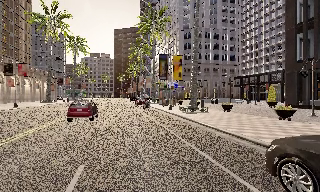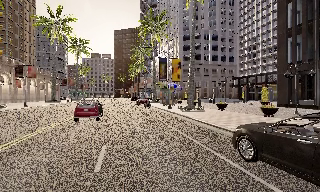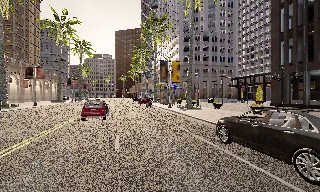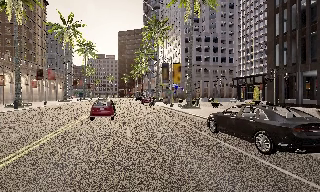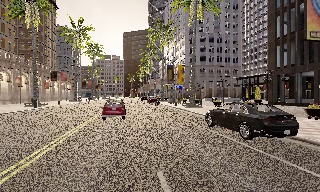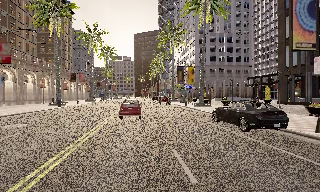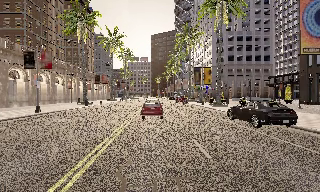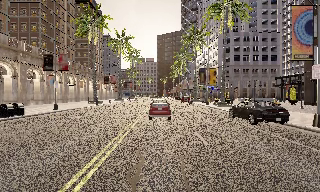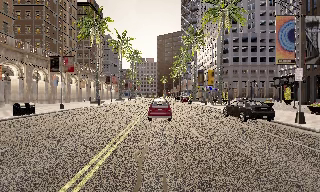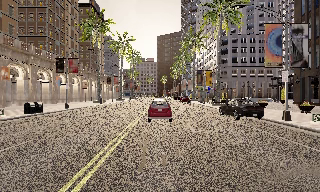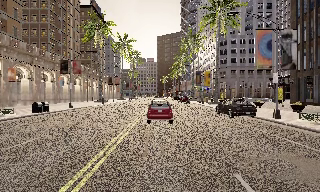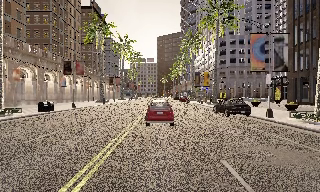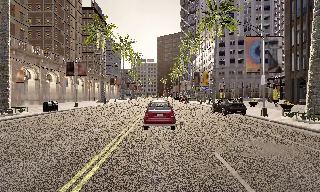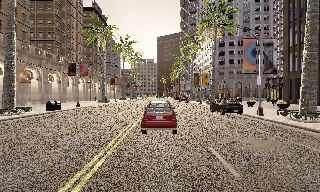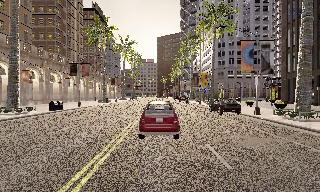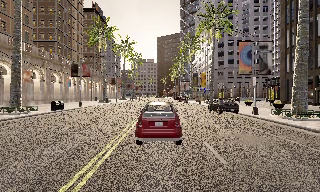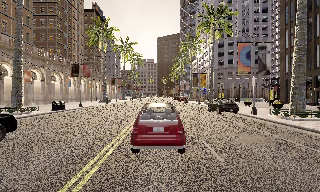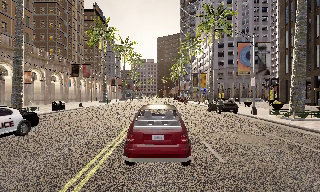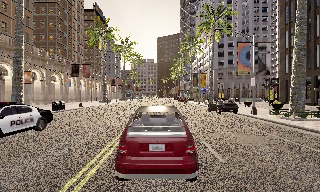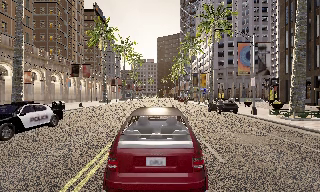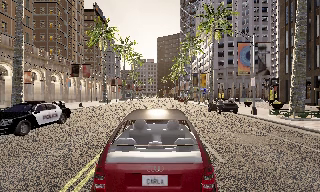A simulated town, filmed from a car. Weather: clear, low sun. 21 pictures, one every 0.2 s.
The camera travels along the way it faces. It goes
backward.
0.0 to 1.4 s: The camera swings to its left by about 15 degrees, and the scene slides to the right. It travels backward, about 11 m, so what stands in front gets smaller.
1.4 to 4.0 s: The camera travels backward, about 6 m, so what stands in front gets smaller. It loses speed.
The film runs backward here.
